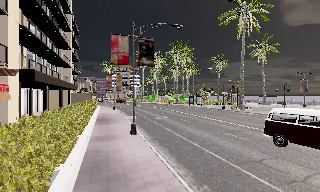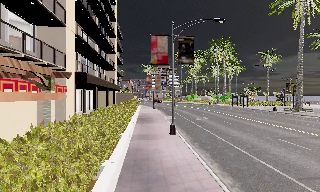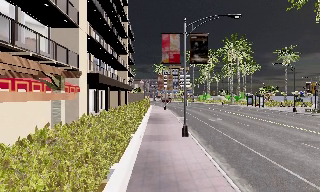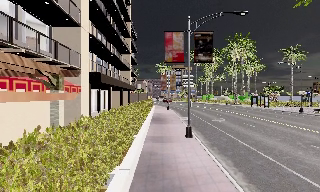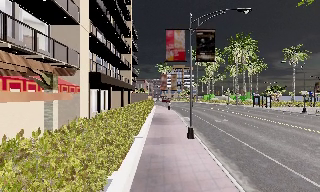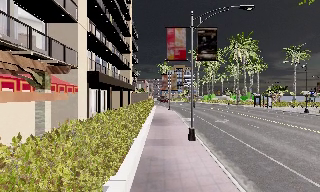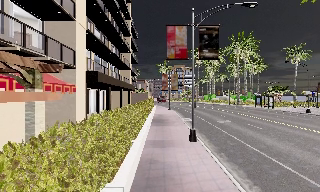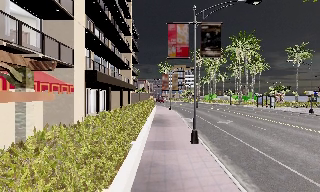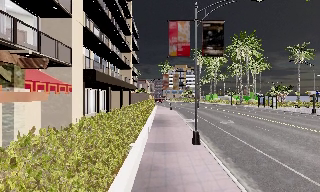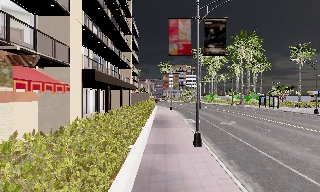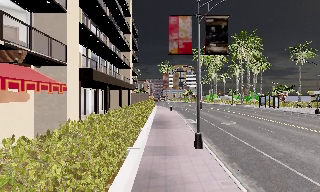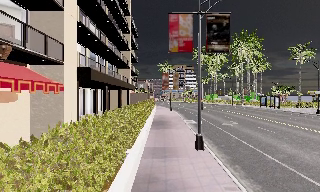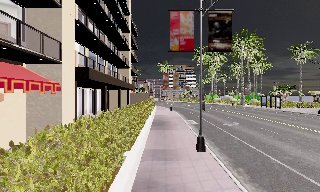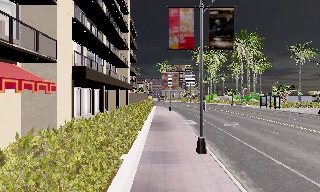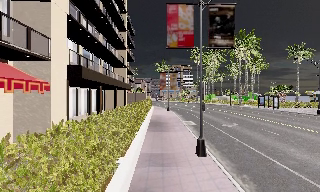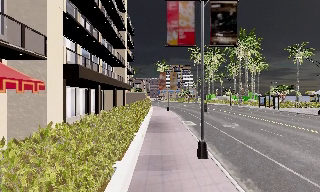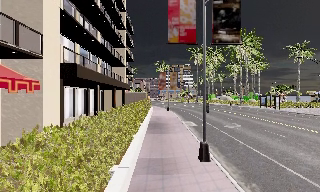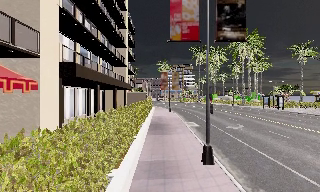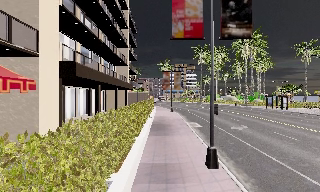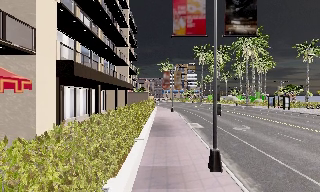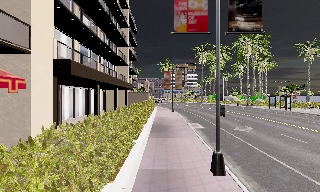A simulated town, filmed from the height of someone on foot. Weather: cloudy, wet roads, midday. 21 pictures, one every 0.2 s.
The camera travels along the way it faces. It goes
forward.
0.0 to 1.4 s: The camera swings to its left by about 20 degrees, and the scene slides to the right. It travels forward, about 2 m, so what stands in front looms larger.
1.4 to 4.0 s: The camera travels forward, about 3.5 m, so what stands in front looms larger.
The film runs forward here.
